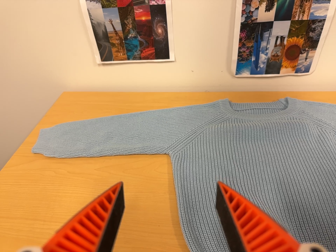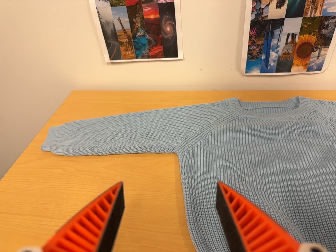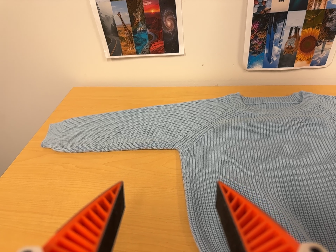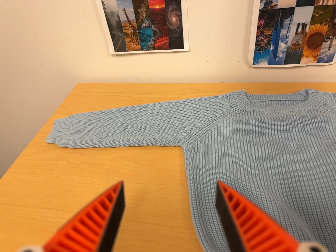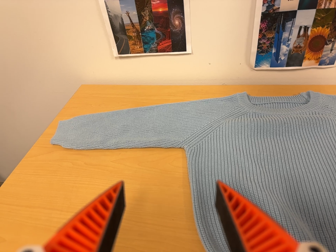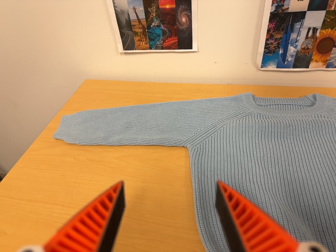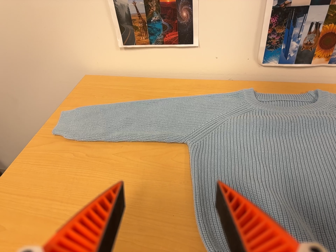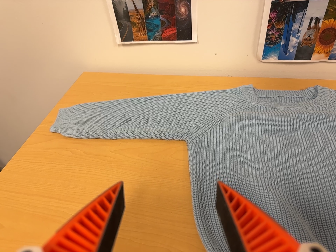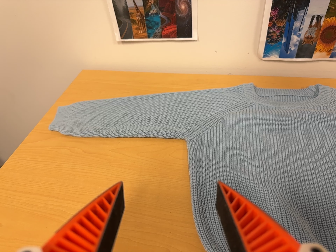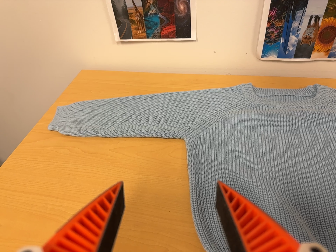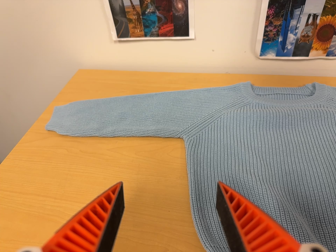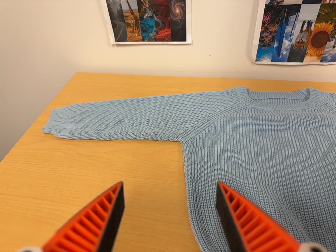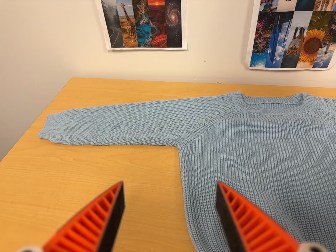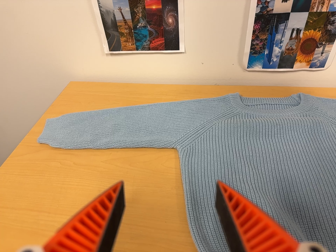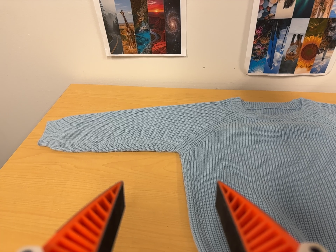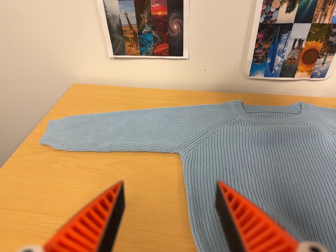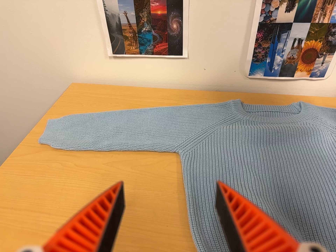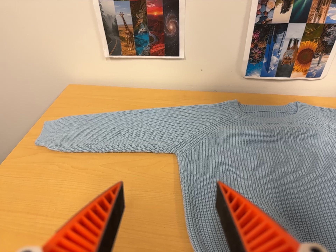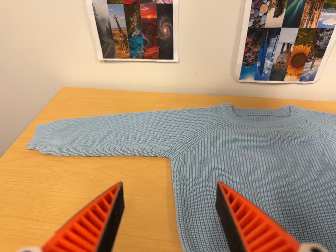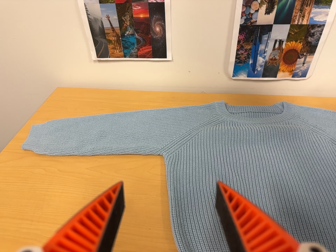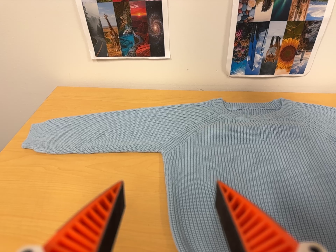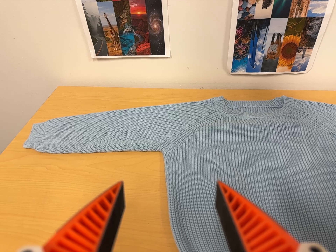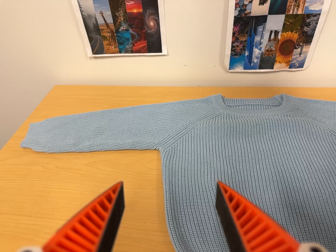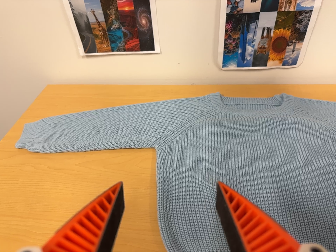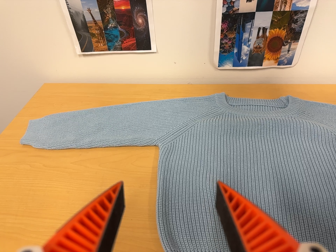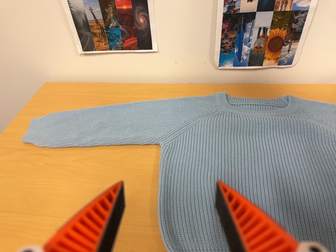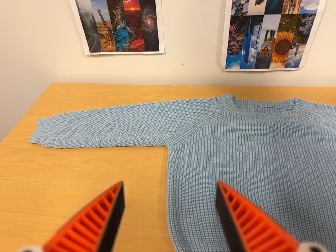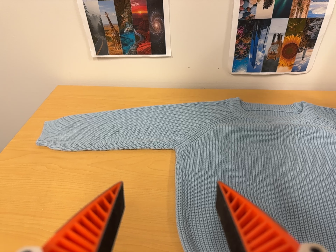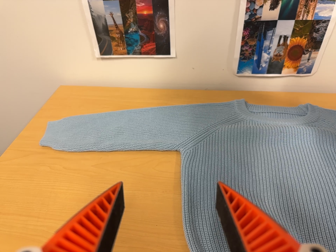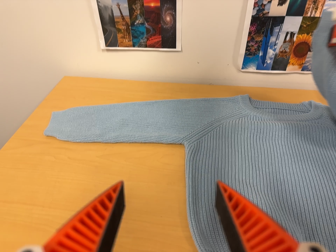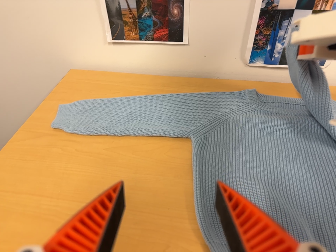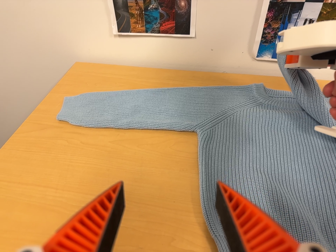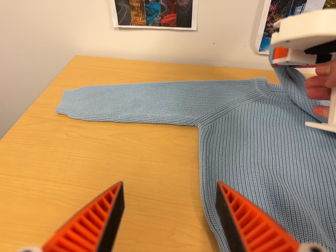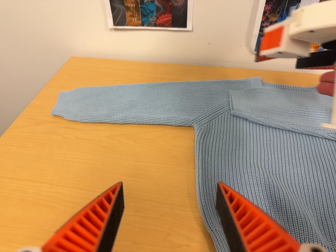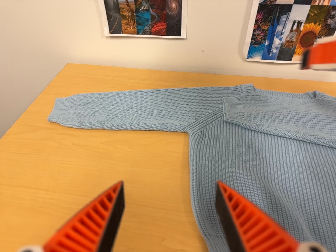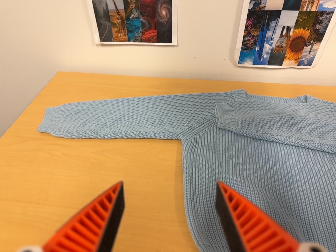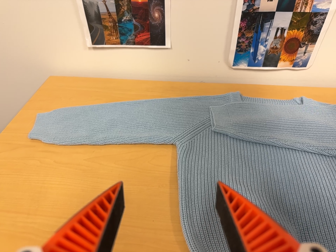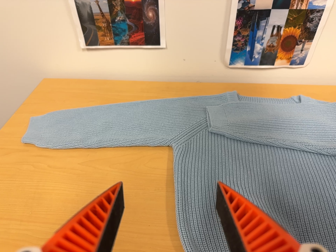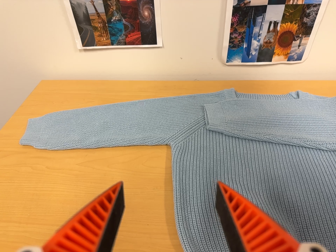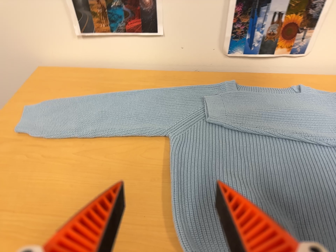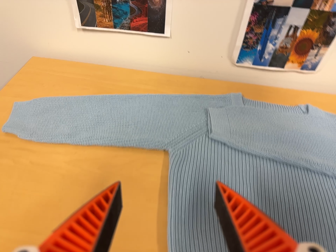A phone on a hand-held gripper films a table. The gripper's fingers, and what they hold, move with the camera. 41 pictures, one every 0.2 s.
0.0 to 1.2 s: The camera shifts only a little, or ends up much as it began.
1.2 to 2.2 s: The camera keeps its place and its aim.
2.2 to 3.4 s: The camera shifts only a little, or ends up much as it began.
3.4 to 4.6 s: The camera travels to its right, about 5 cm, so close, fixed things drift to the left.
4.6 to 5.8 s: The camera travels to its left, about 5 cm, so close, fixed things drift to the right.
5.8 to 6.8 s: The camera shifts only a little, or ends up much as it began.
6.8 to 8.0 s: The camera travels toward the top of its view and forward, about 8 cm.
The film runs forward here.
